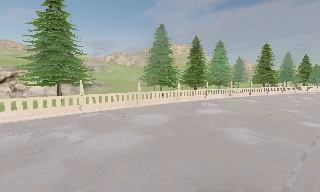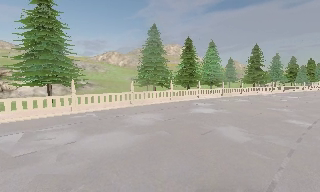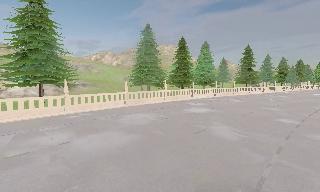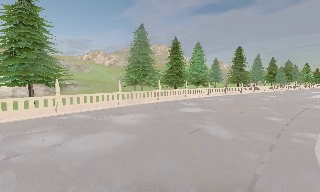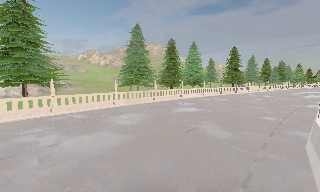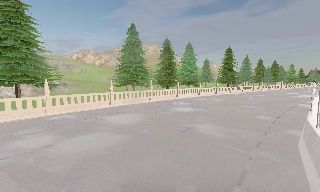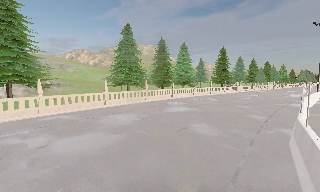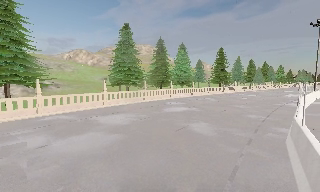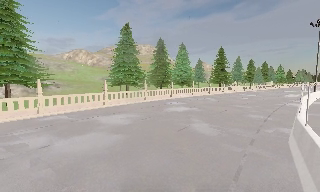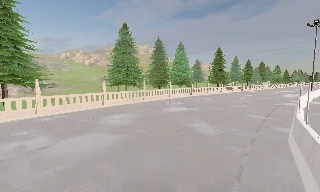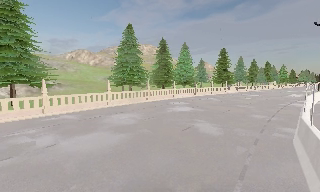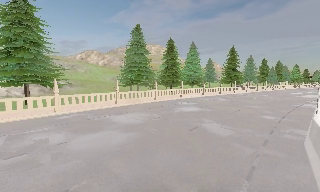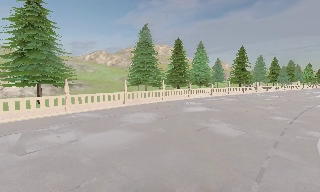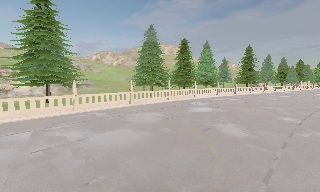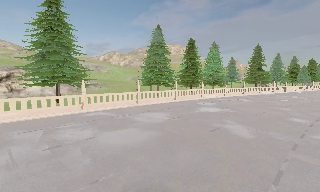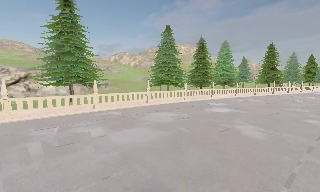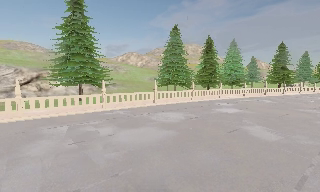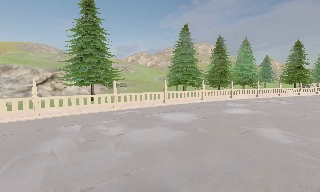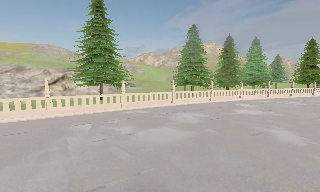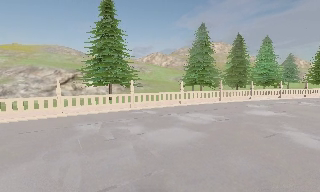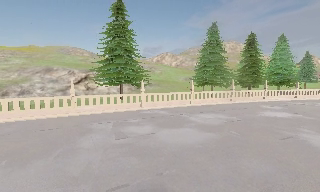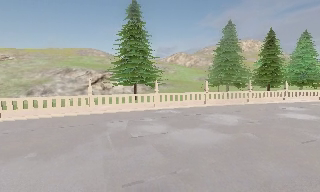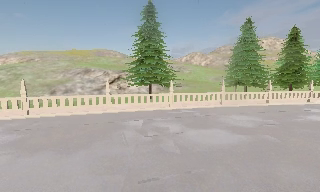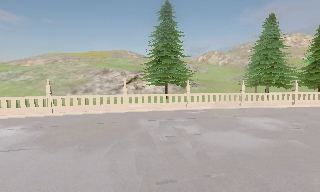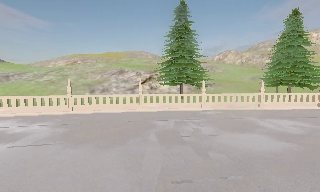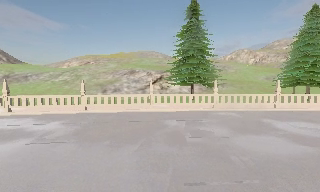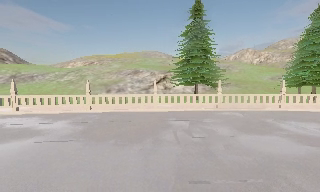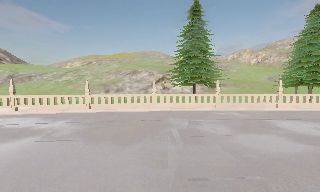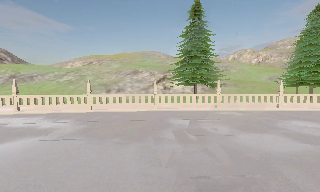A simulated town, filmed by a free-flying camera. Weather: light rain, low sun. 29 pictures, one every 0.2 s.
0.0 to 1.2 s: The camera swings to its right by about 10 degrees, and the scene slides to the left.
1.2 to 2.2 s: The camera shifts only a little, or ends up much as it began.
2.2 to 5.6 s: The camera pans to its left, which is counterclockwise from overhead, by about 50 degrees. It travels to its left and backward, about 1 m, so close, fixed things drift to the right.
The film runs forward here.
